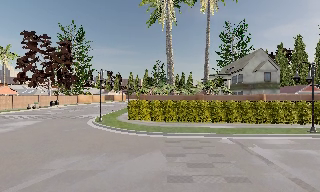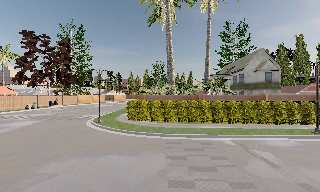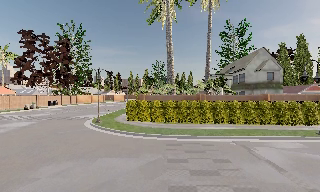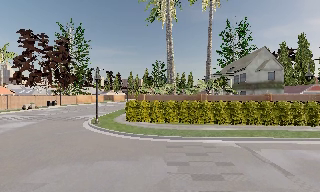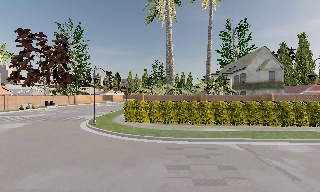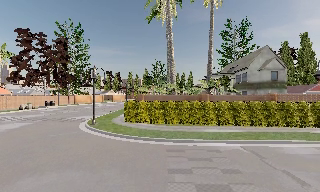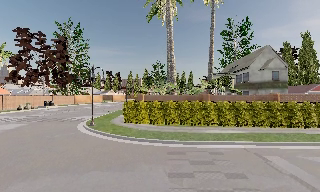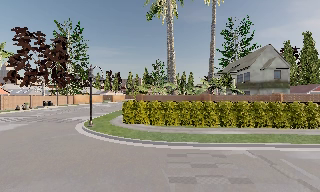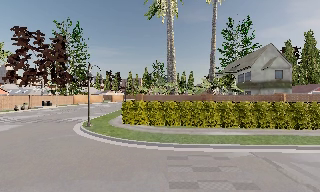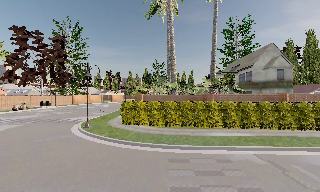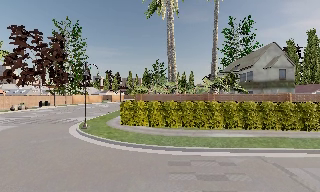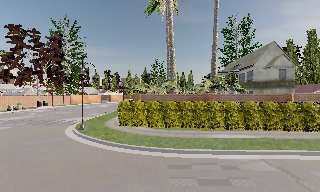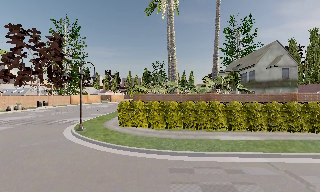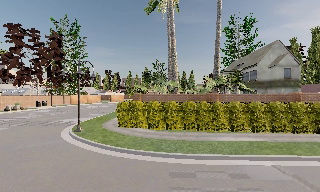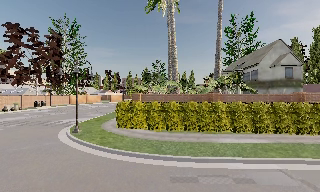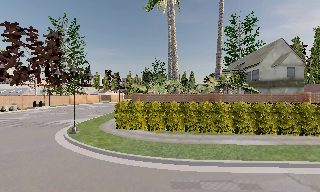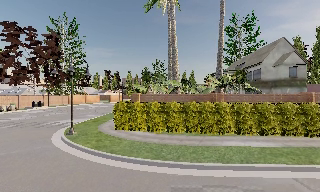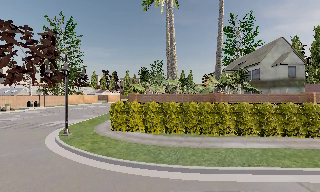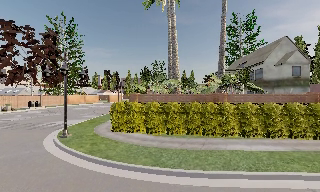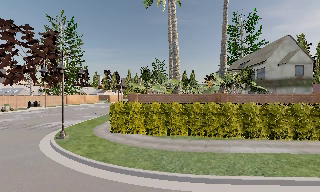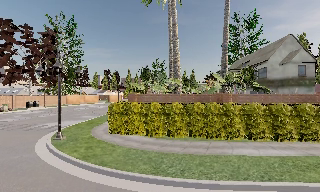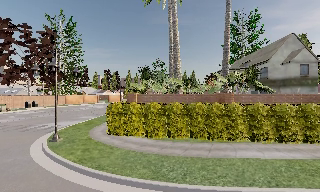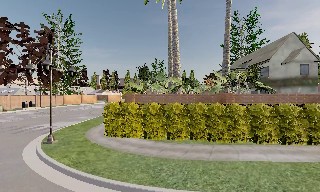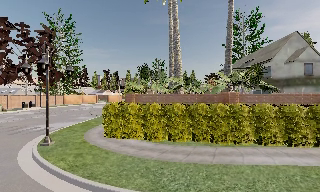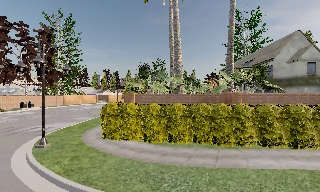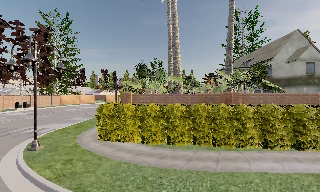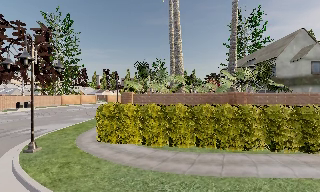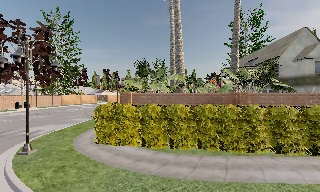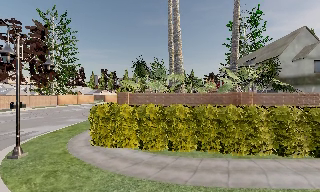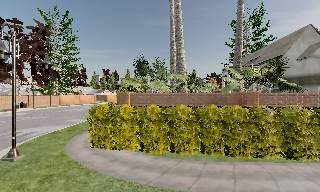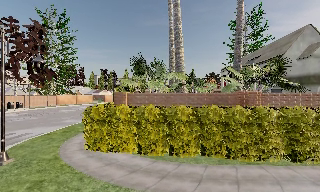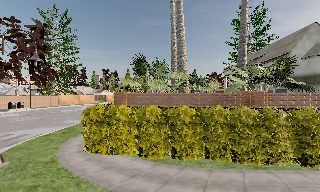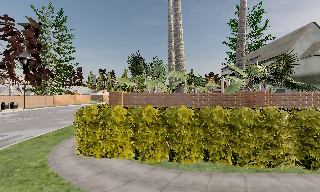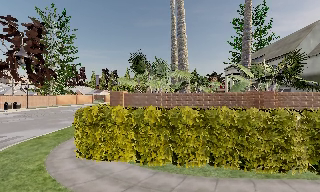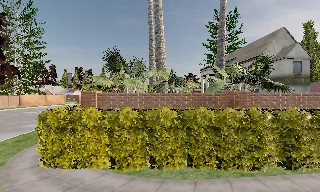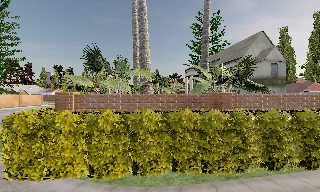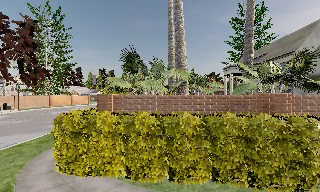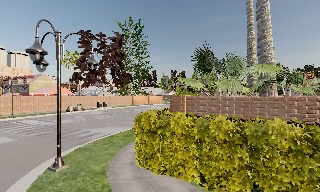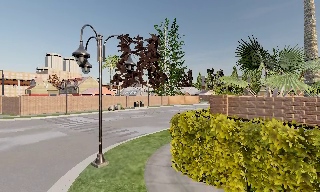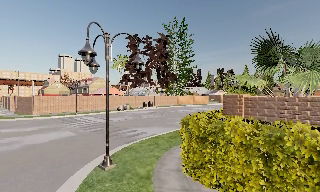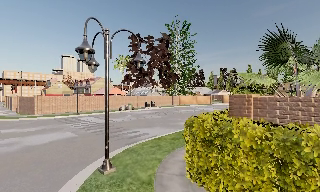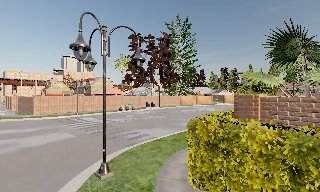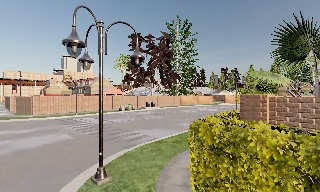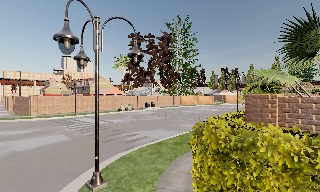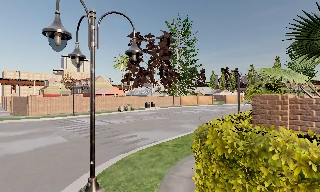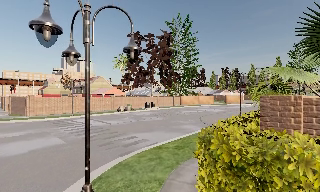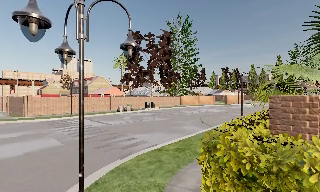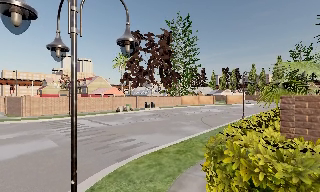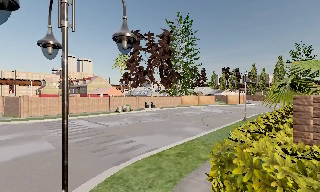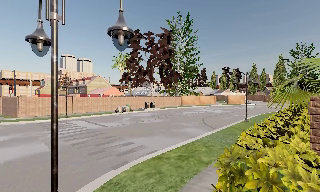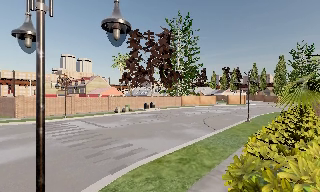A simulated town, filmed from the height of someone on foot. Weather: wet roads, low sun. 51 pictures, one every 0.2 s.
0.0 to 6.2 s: The camera travels forward, about 9 m, so what stands in front looms larger.
6.2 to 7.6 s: The camera pans to its left, which is counterclockwise from overhead, by about 35 degrees. It travels forward, about 2 m.
7.6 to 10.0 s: The camera travels forward, about 3.5 m, so what stands in front looms larger.
The film runs forward here.
